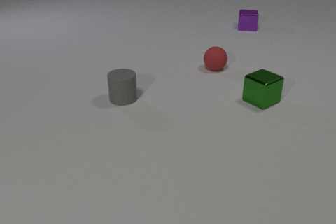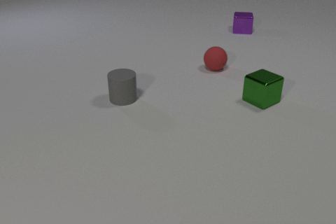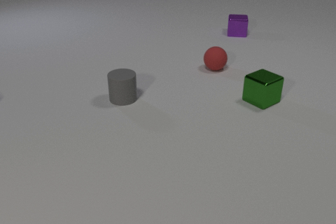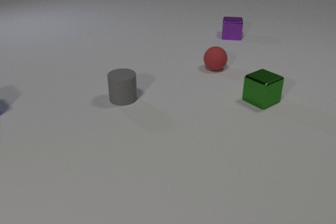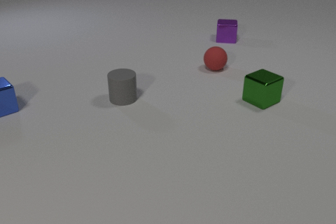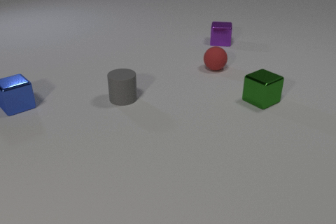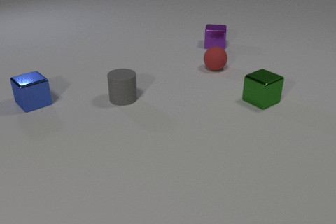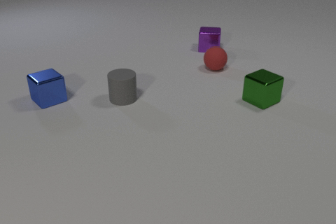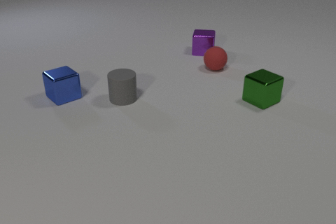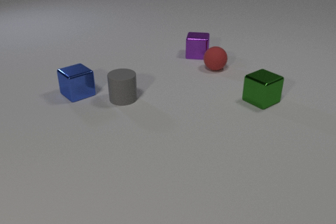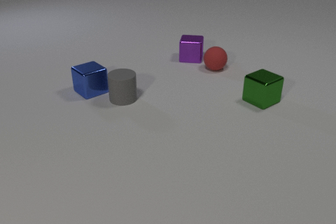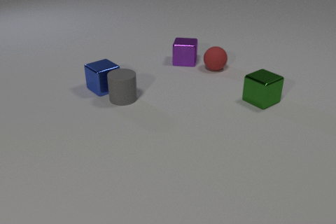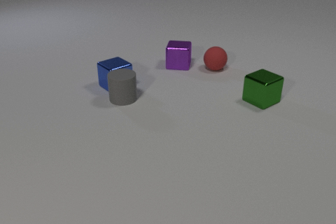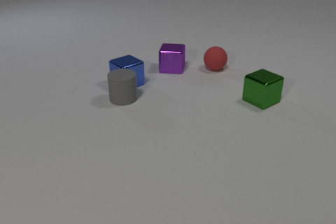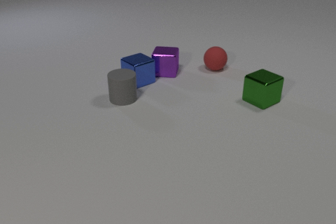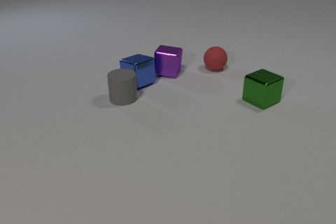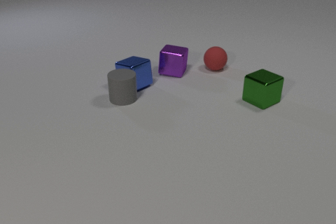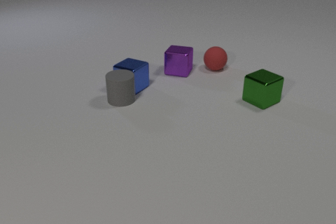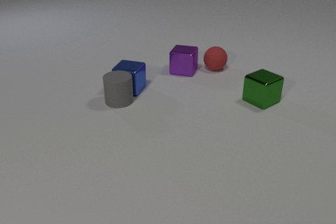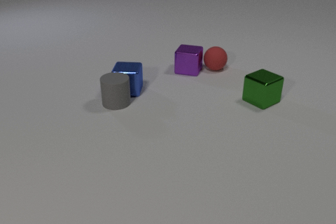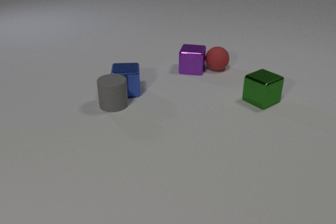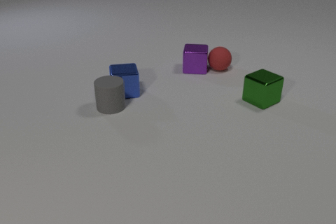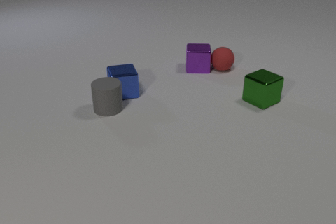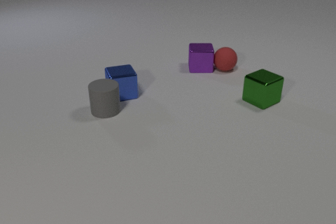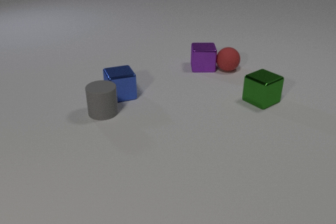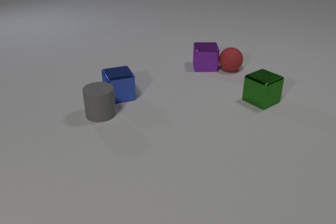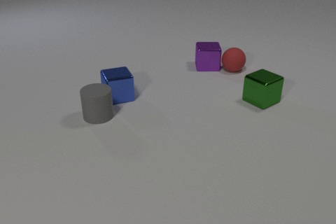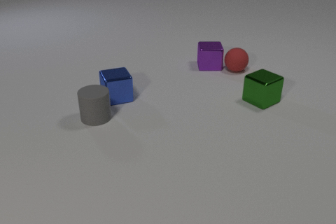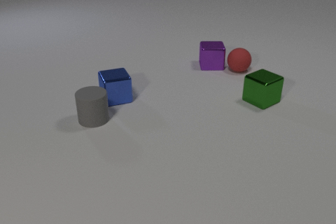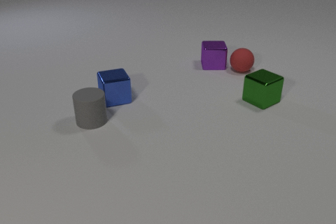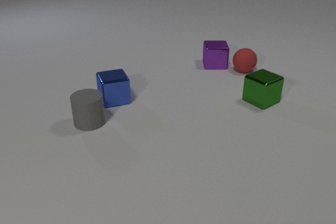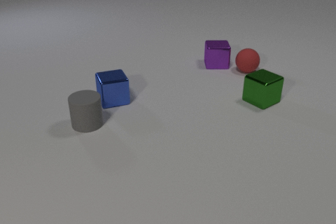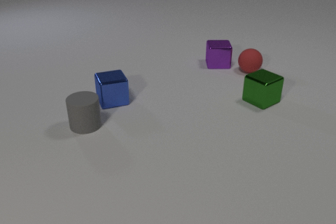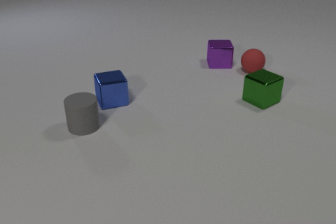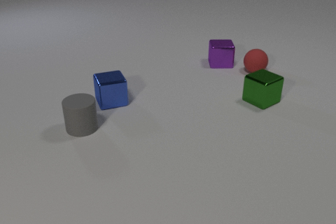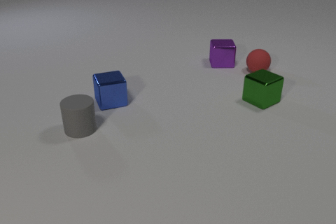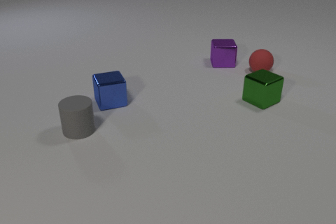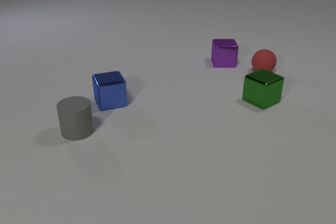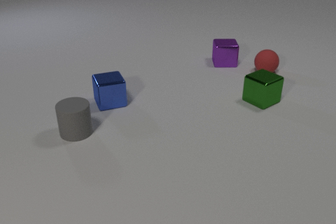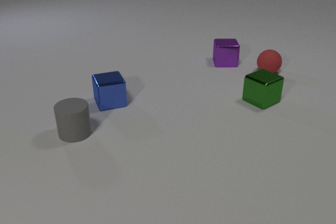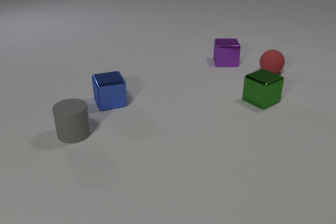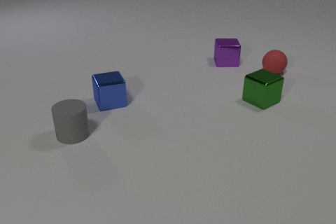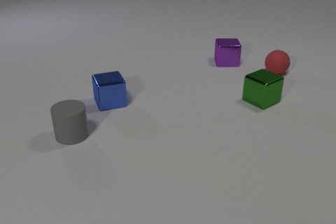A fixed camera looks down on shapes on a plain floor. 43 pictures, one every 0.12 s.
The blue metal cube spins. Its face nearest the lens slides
to the right.
The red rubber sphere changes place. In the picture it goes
to the right.
0.00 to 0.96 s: The blue metal cube comes in at the left edge, slides to the right. The purple metal cube slides toward the camera and to the left.
0.96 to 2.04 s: The blue metal cube slides to the right, spins counterclockwise seen from above by about 15 degrees, its near face sliding to the right. The purple metal cube slides toward the camera and to the left. The blue metal cube and the purple metal cube collide. The blue metal cube and the gray rubber cylinder collide.
2.04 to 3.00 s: The blue metal cube slides toward the camera and to the left, spins so that its near face slides to the right, counterclockwise seen from above. The purple metal cube slides to the right and away from the camera. The gray rubber cylinder slides toward the camera and to the left. The red rubber sphere rolls to the right. The purple metal cube and the red rubber sphere collide.
3.00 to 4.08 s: The blue metal cube slides toward the camera and to the left. The purple metal cube slides to the right and away from the camera. The gray rubber cylinder slides toward the camera and to the left. The red rubber sphere rolls to the right.
4.08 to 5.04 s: The purple metal cube slides to the right. The gray rubber cylinder slides toward the camera and to the left. The red rubber sphere rolls to the right.
How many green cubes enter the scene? 0.
How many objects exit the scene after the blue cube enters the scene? 0.
What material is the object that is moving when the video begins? metal.
